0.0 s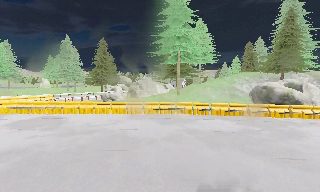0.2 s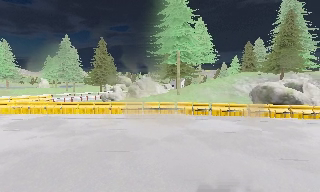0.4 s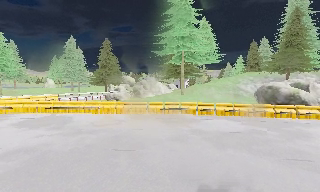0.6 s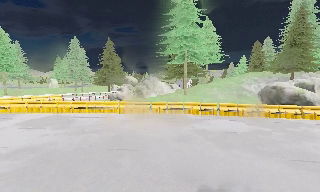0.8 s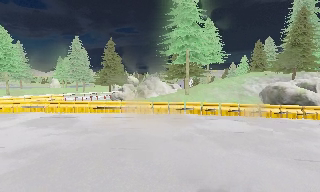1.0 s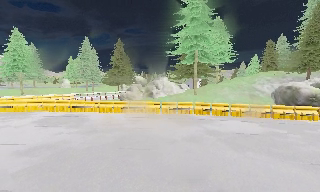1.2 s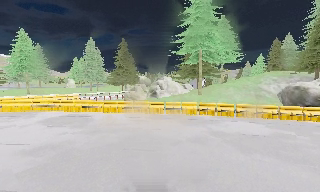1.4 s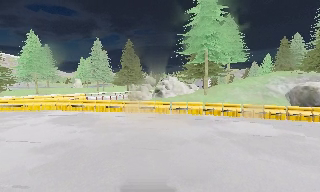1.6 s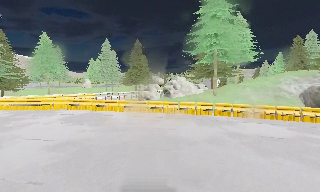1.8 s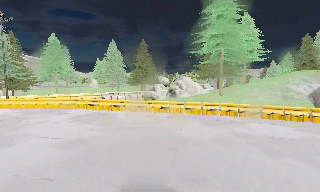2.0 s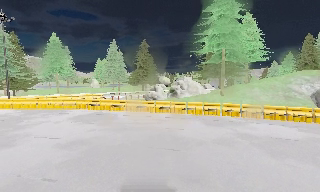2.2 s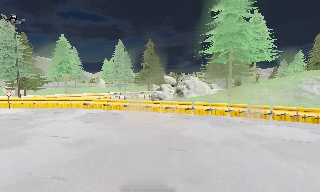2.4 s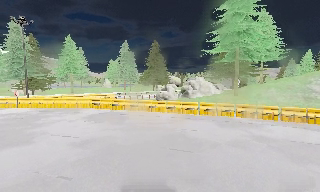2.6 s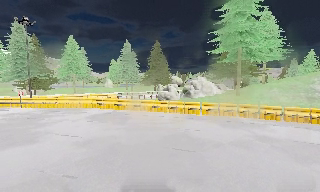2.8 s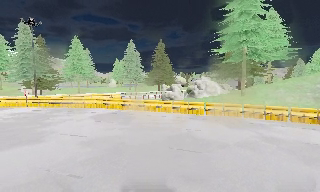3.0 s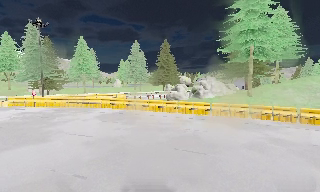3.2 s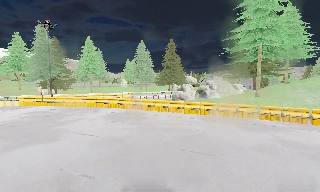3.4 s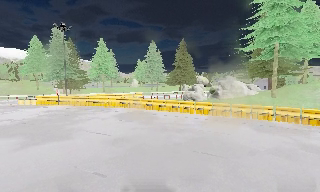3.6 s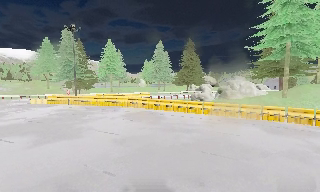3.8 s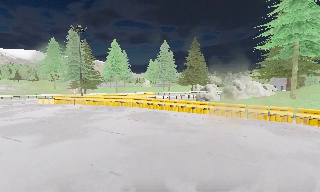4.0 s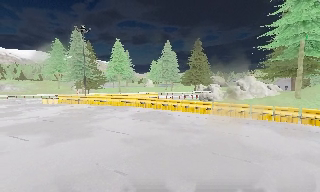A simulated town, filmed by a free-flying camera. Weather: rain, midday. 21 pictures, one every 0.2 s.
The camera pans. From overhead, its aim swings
counterclockwise.
The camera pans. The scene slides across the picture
to the right.
0.0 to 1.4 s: The camera travels to its left, about 0.5 m, so close, fixed things drift to the right.
1.4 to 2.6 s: The camera shifts only a little, or ends up much as it began.
2.6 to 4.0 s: The scene slides to the right, as the camera pans about 15 degrees to its left.
The film runs forward here.
